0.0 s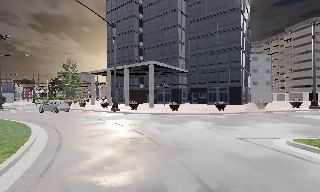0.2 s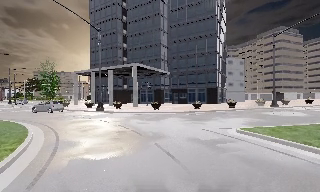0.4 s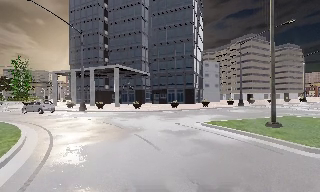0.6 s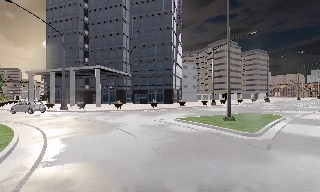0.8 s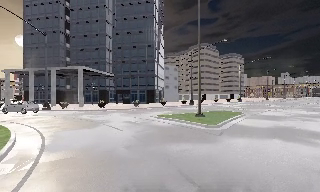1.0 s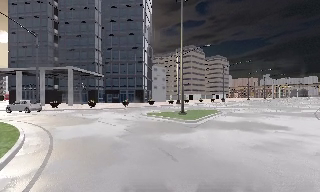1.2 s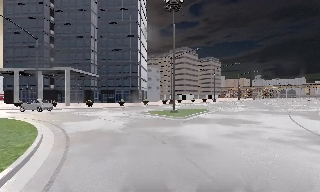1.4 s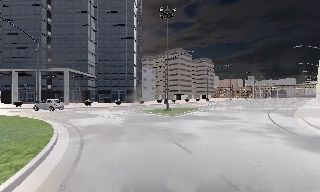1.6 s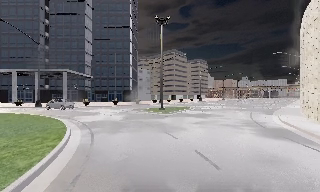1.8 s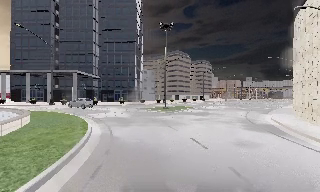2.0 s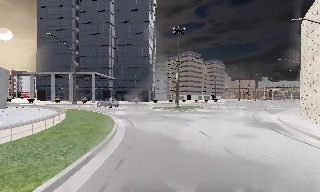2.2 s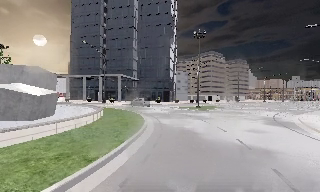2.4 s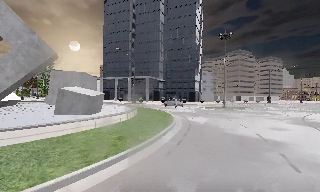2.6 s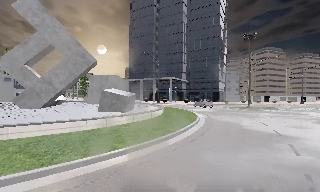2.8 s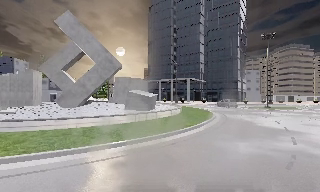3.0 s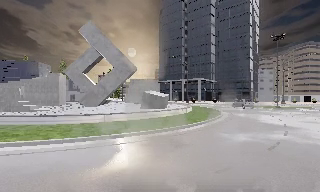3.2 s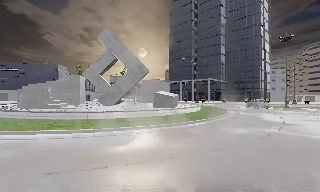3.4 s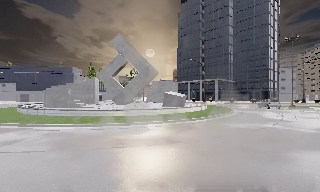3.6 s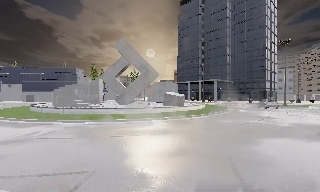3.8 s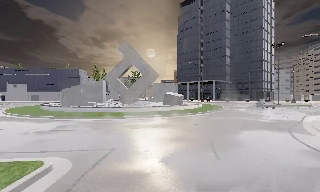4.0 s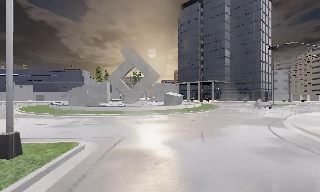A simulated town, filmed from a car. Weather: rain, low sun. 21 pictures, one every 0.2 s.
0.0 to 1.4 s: The scene slides to the left, as the camera pans about 35 degrees to its right. It travels backward, about 12 m.
1.4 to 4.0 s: The camera pans to its left, which is counterclockwise from overhead, by about 45 degrees. It travels backward, about 20 m.
The film runs backward here.
